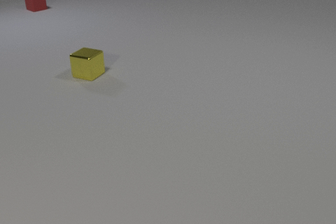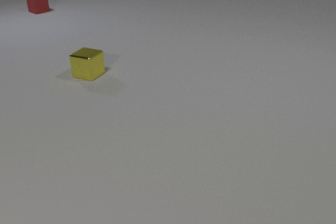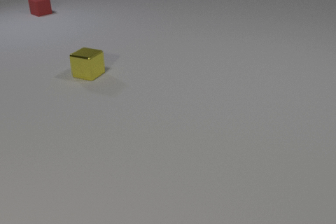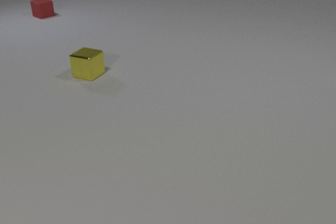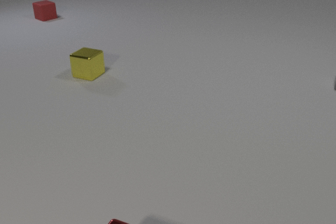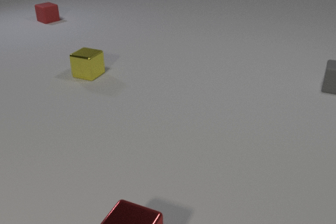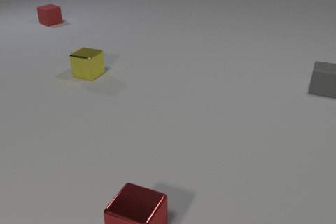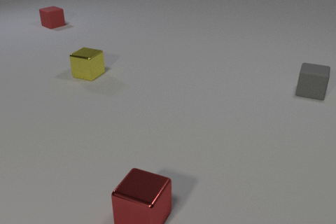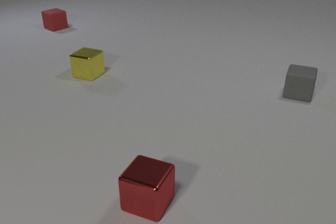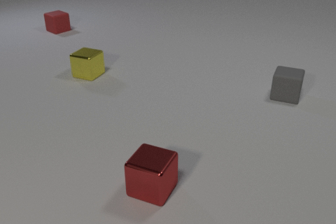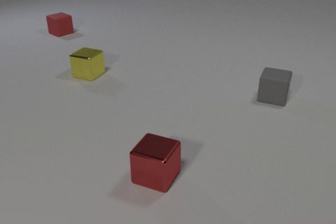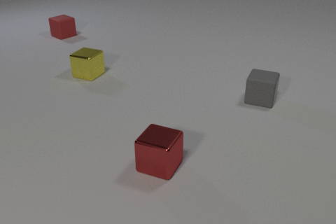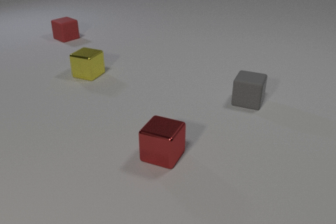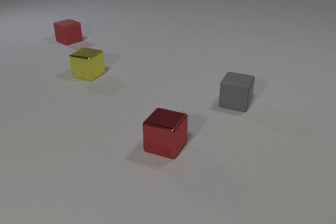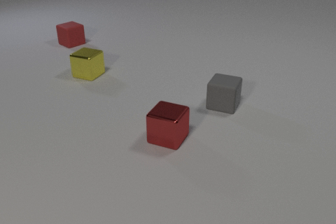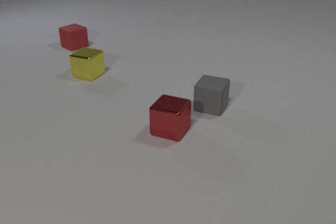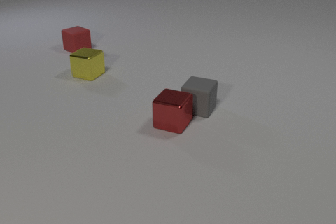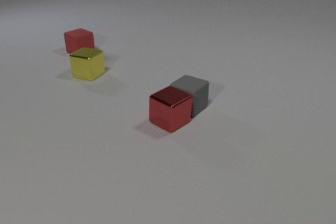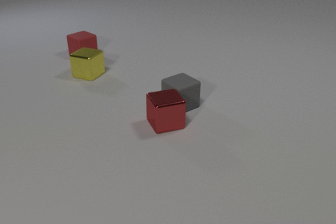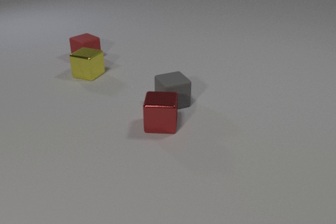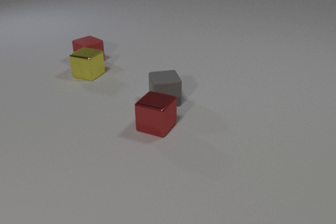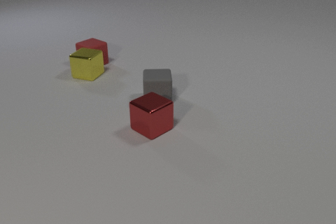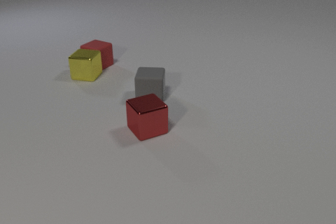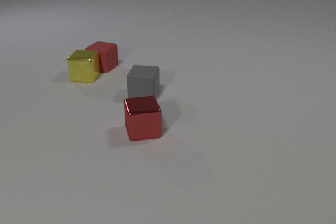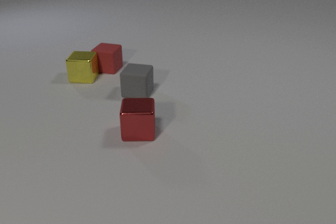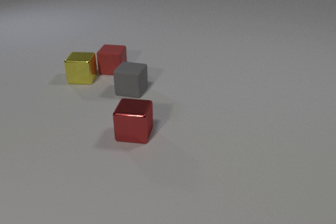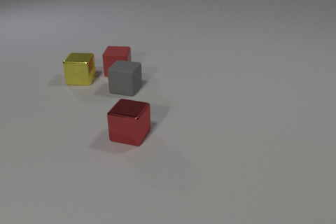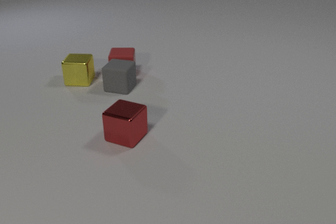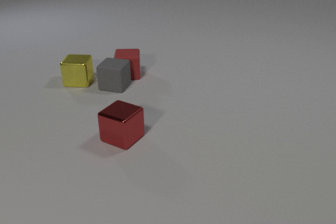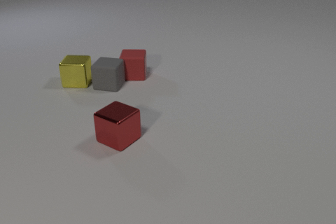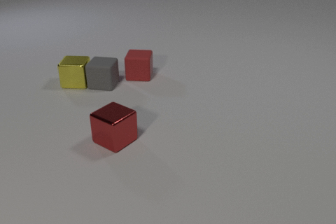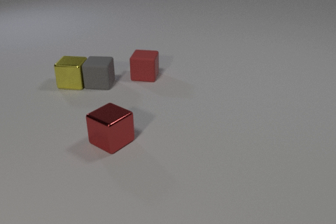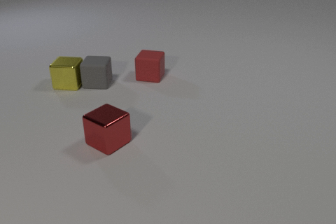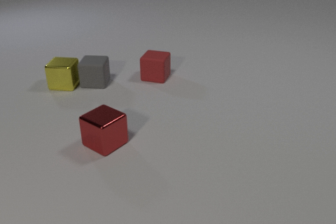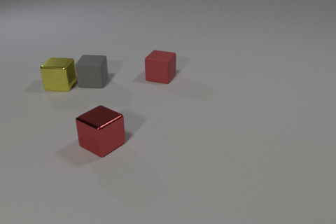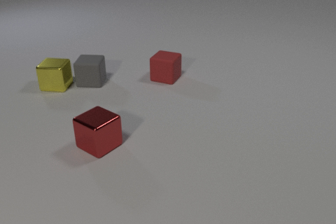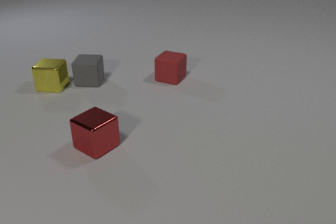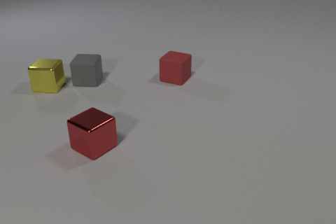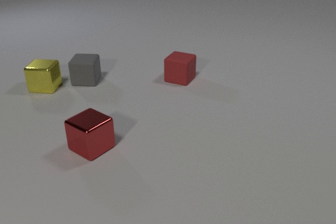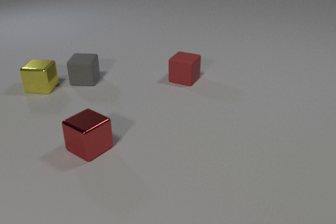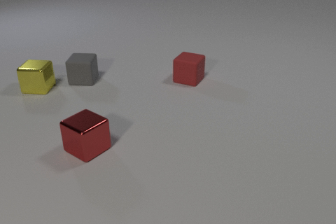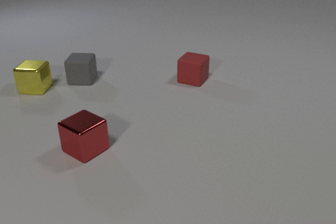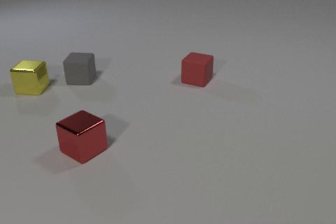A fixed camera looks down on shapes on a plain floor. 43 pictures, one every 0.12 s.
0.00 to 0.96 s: The gray rubber cube comes in at the right edge, slides to the left and toward the camera. The red metal cube comes in at the bottom edge, slides away from the camera. The red rubber cube slides toward the camera.
0.96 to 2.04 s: The gray rubber cube slides to the left and toward the camera. The red metal cube slides away from the camera. The red rubber cube slides toward the camera. The gray rubber cube and the red metal cube collide.
2.04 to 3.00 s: The gray rubber cube slides to the left and away from the camera, spins clockwise seen from above by about 75 degrees, its near face sliding to the left. The red metal cube slides to the left and toward the camera, spins so that its near face slides to the left, clockwise seen from above. The red rubber cube slides toward the camera and to the right, spins so that its near face slides to the right, counterclockwise seen from above. The yellow metal cube slides toward the camera and to the left, spins so that its near face slides to the right, counterclockwise seen from above. The red rubber cube and the yellow metal cube collide.
3.00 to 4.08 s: The gray rubber cube slides to the left and away from the camera. The red metal cube slides to the left and toward the camera, spins clockwise seen from above by about 30 degrees, its near face sliding to the left. The red rubber cube slides to the right and toward the camera. The yellow metal cube slides to the left and toward the camera. The gray rubber cube and the red rubber cube collide. The gray rubber cube and the yellow metal cube collide.
4.08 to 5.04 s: The gray rubber cube slides to the left and away from the camera. The red metal cube slides to the left. The red rubber cube slides to the right. The yellow metal cube slides to the left.
What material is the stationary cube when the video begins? metal.
Are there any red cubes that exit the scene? no.
What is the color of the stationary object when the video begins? yellow.
